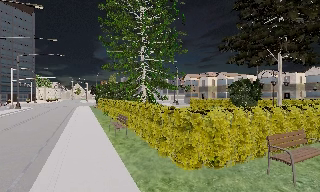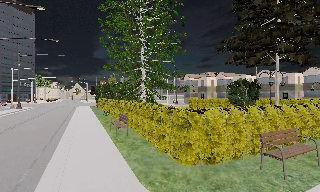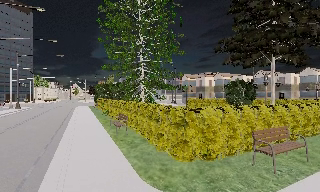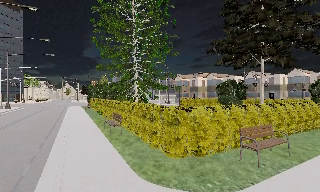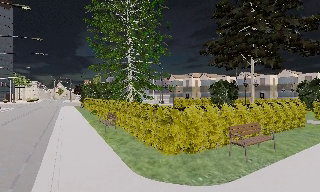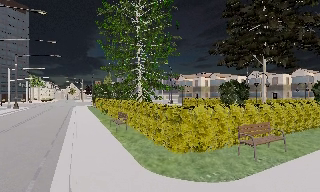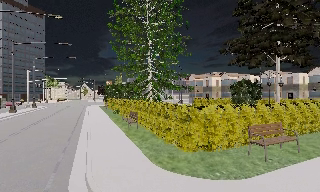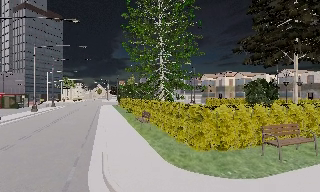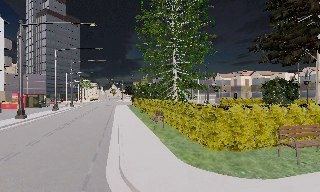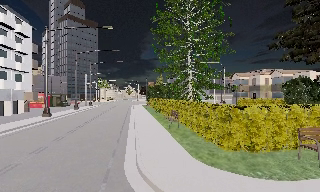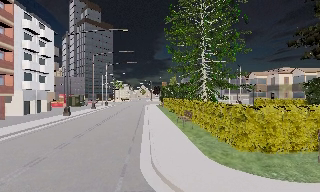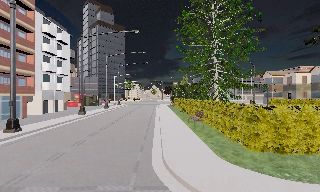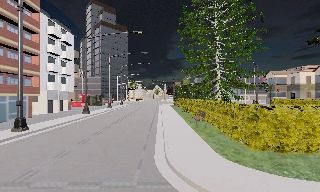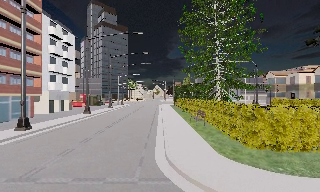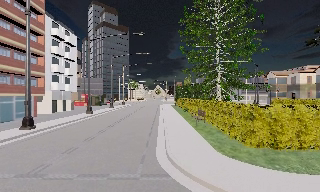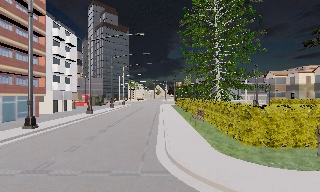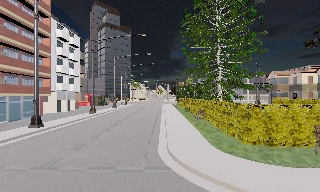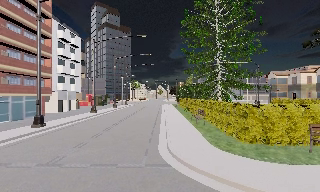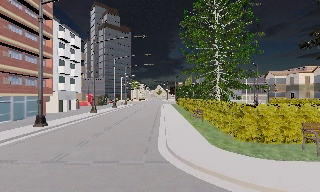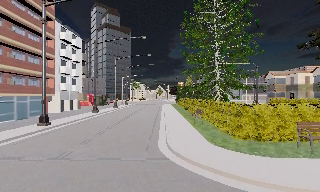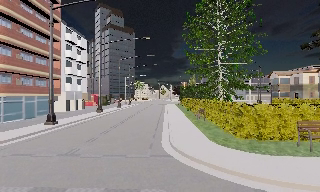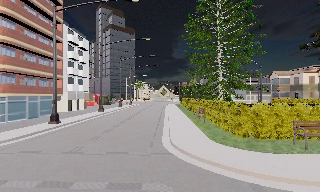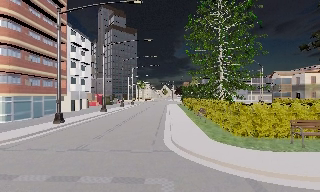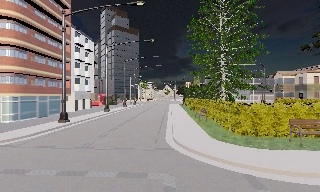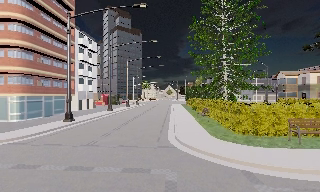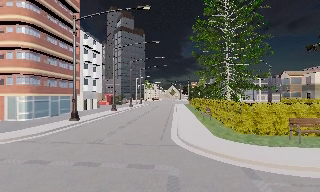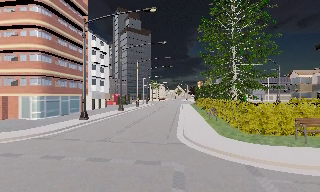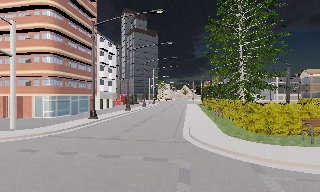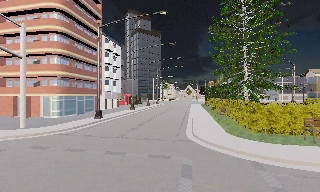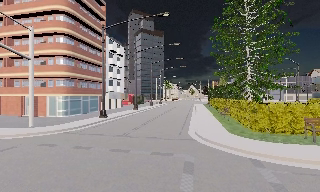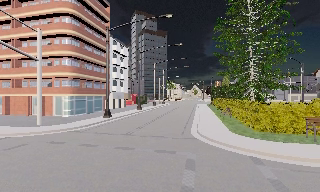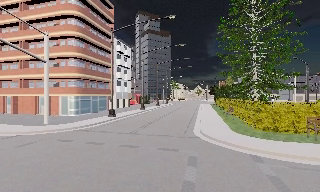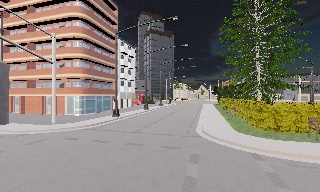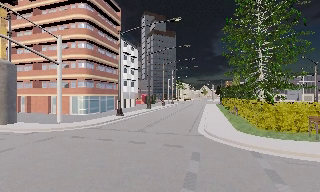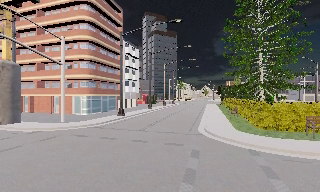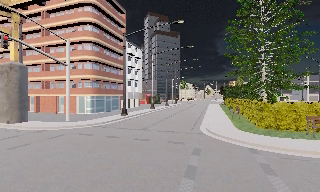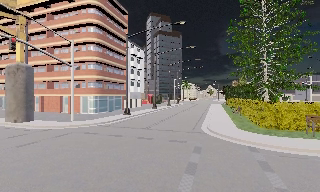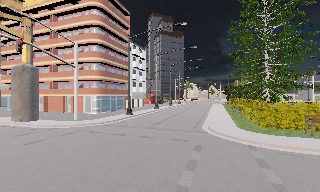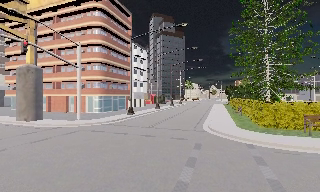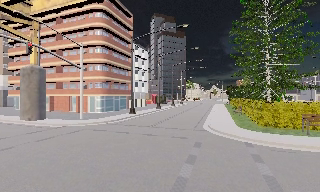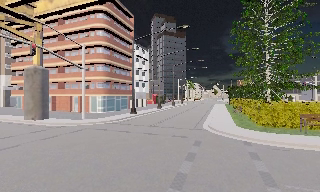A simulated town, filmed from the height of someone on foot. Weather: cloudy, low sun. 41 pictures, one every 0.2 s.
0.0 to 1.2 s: The camera travels backward, about 1.5 m, so what stands in front gets smaller.
1.2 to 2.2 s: The scene slides to the right, as the camera pans about 25 degrees to its left. It travels backward, about 1 m, so what stands in front gets smaller.
2.2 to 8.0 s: The camera pans to its left, which is counterclockwise from overhead, by about 20 degrees. It travels backward, about 8 m, so what stands in front gets smaller.
The film runs backward here.
